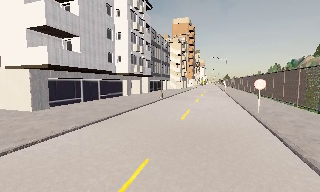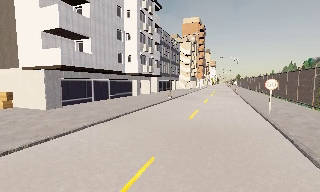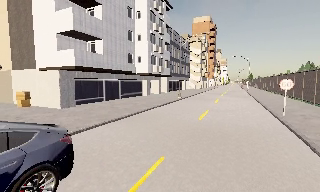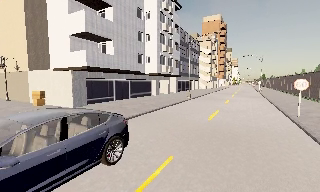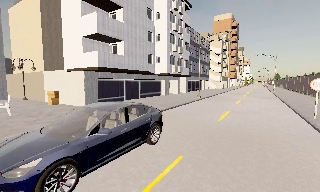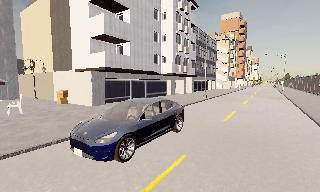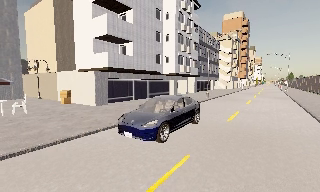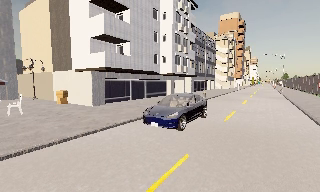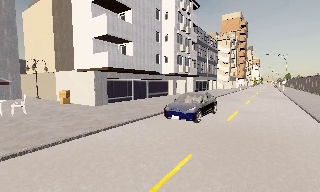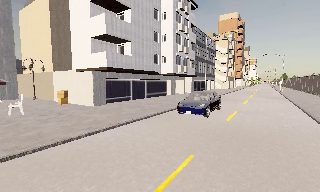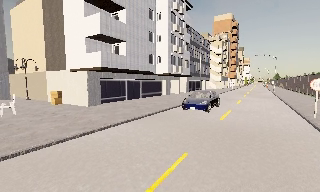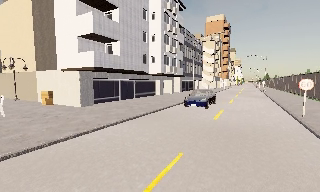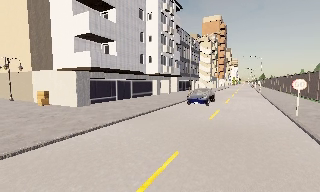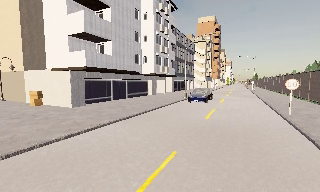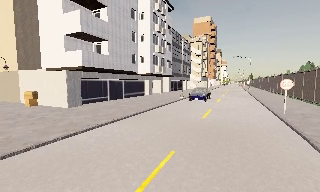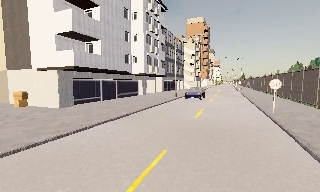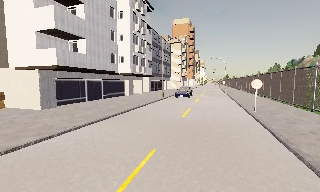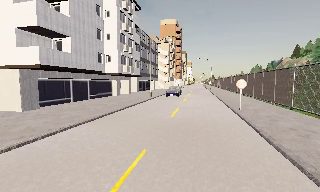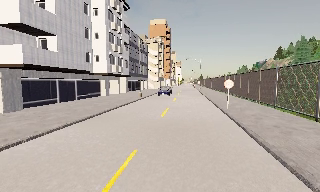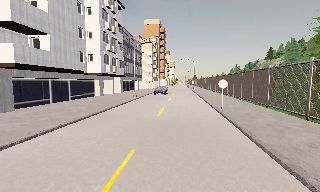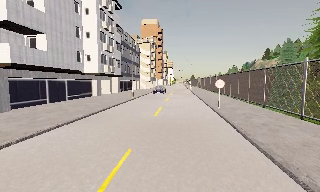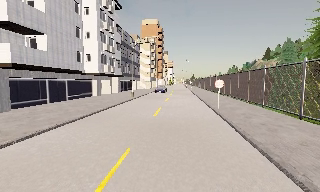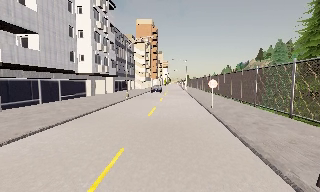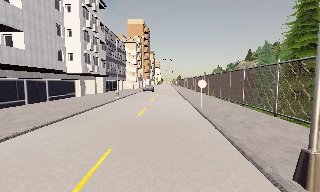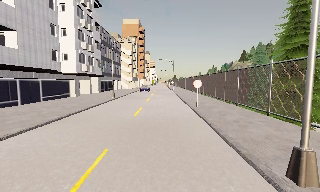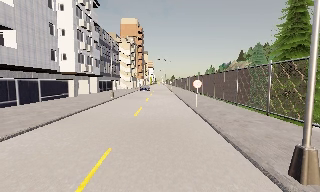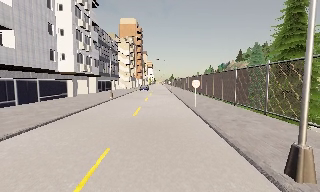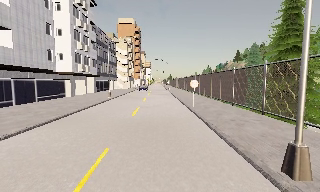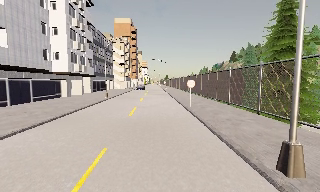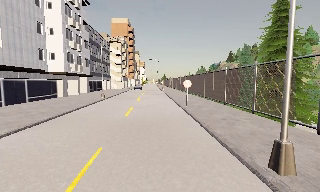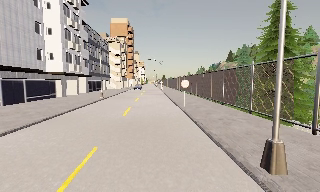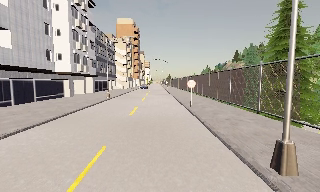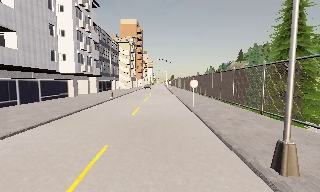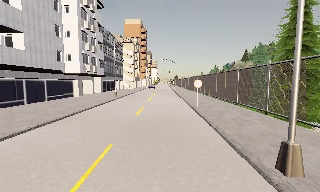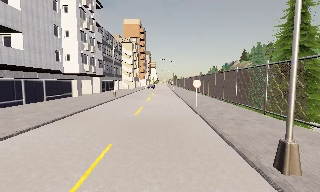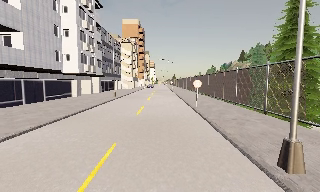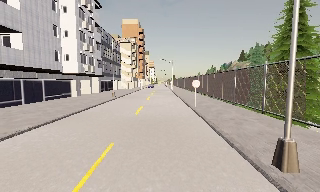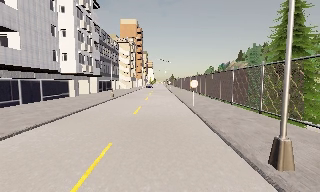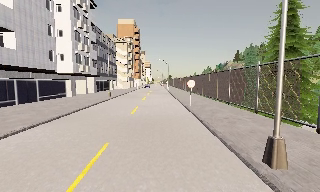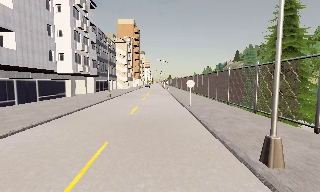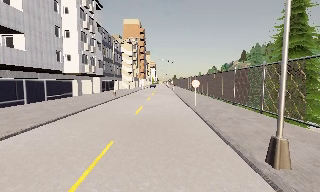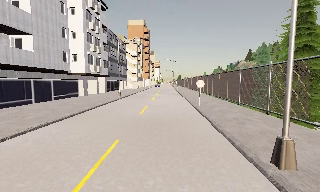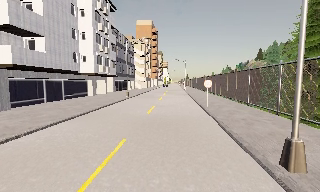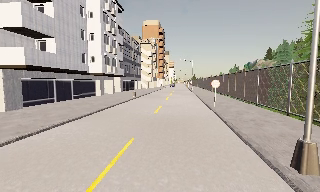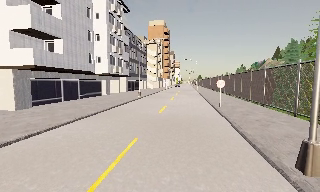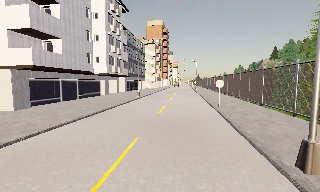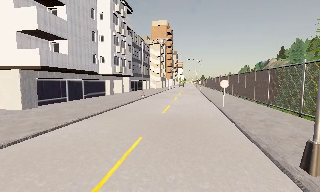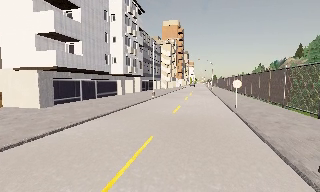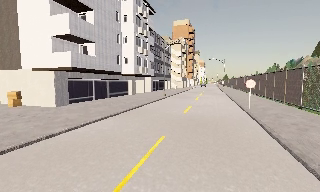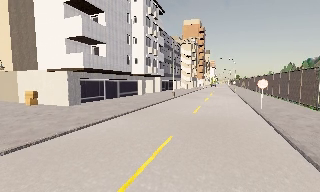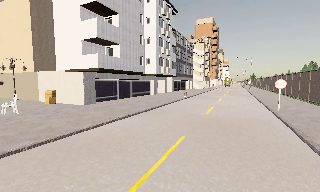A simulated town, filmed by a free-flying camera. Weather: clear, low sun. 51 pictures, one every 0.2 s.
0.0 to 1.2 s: The scene slides to the right, as the camera pans about 15 degrees to its left.
1.2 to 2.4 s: The camera shifts only a little, or ends up much as it began.
2.4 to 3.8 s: The camera pans to its right, which is clockwise from overhead, by about 20 degrees.
3.8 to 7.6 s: The camera travels backward, about 1 m, so what stands in front gets smaller.
7.6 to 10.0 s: The camera swings to its left by about 25 degrees, and the scene slides to the right.
The film runs backward here.
